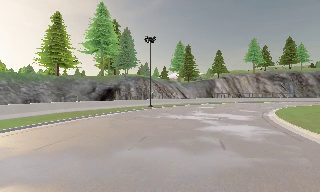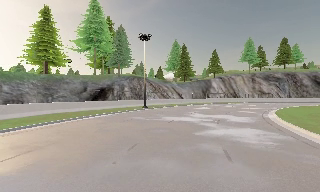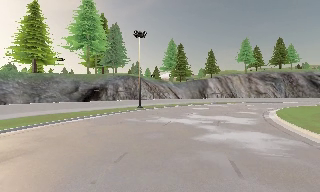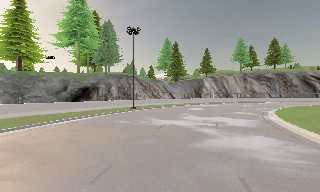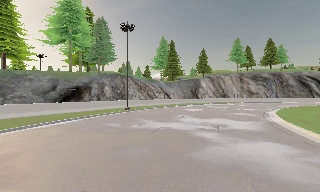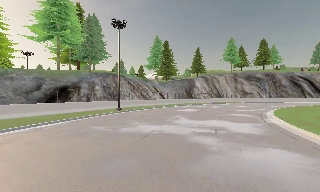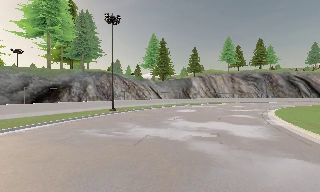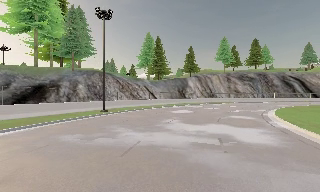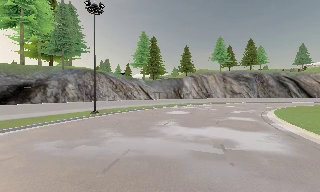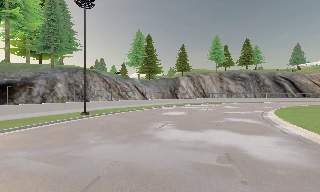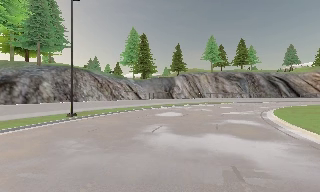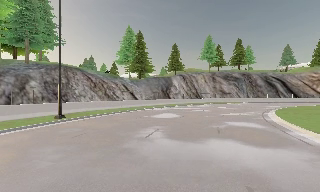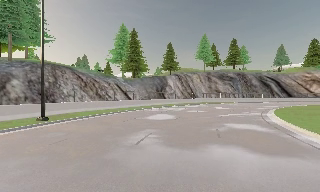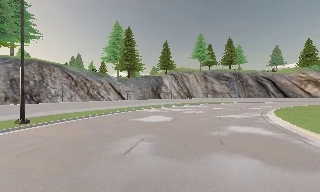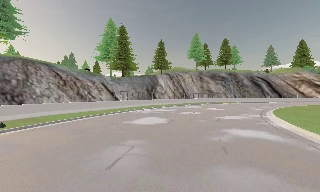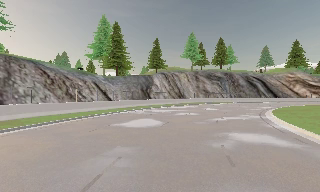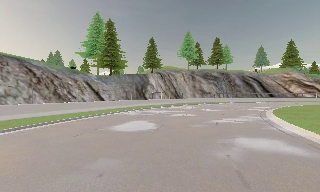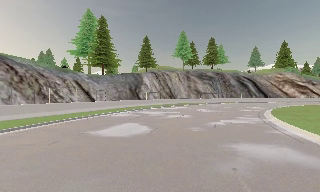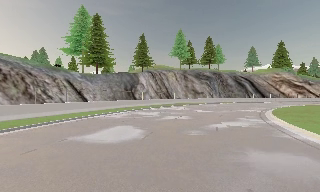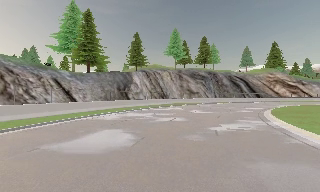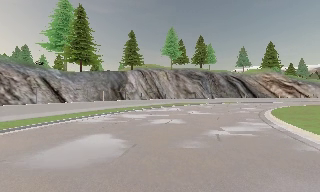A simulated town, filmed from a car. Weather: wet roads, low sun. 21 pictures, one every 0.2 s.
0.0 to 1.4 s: The camera swings to its right by about 10 degrees, and the scene slides to the left. It travels forward, about 8 m, so what stands in front looms larger.
1.4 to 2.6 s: The camera travels forward, about 7 m, so what stands in front looms larger.
2.6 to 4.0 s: The scene slides to the left, as the camera pans about 10 degrees to its right. It travels forward, about 8 m, so what stands in front looms larger.
The film runs forward here.
